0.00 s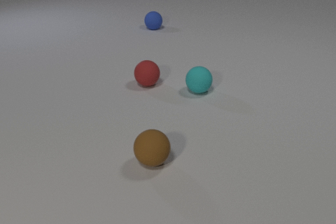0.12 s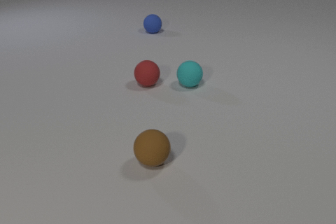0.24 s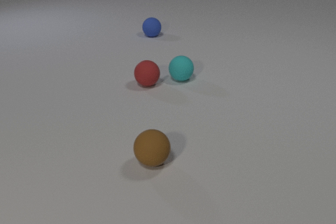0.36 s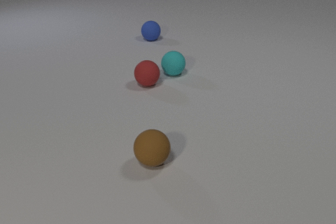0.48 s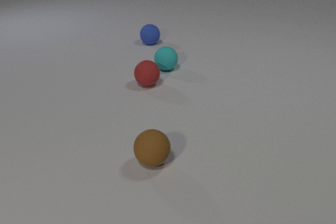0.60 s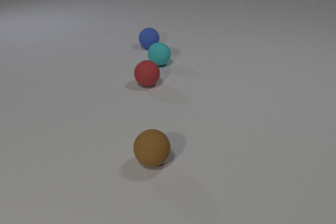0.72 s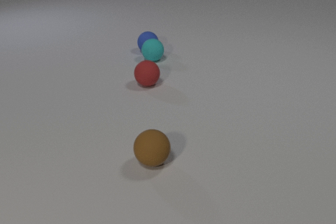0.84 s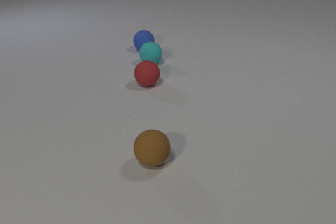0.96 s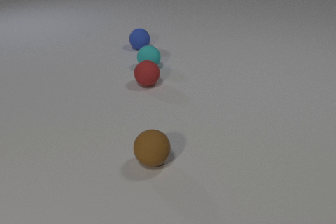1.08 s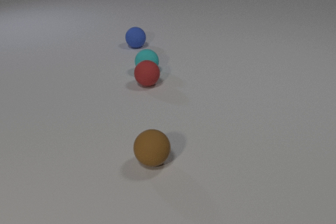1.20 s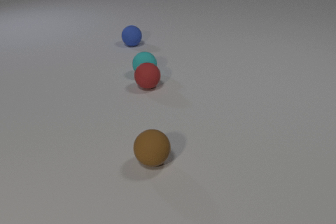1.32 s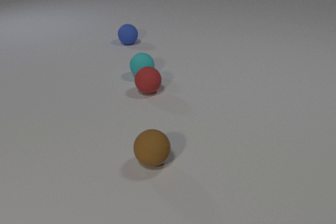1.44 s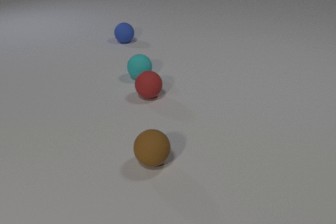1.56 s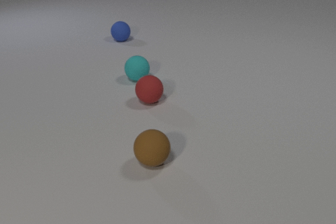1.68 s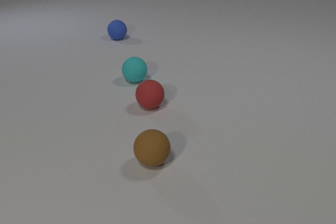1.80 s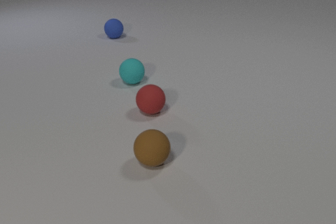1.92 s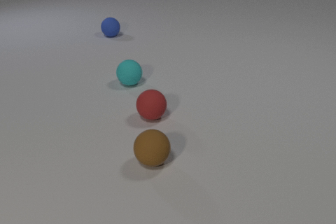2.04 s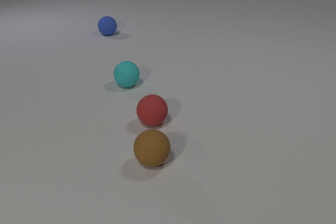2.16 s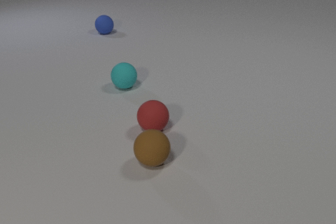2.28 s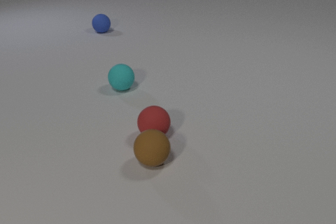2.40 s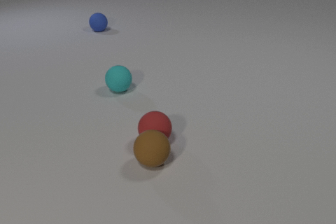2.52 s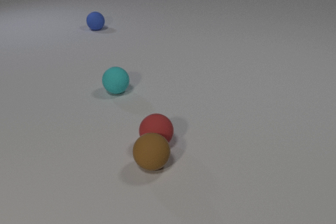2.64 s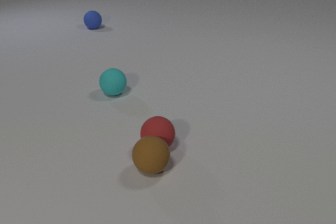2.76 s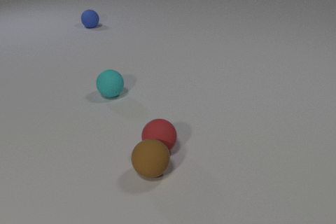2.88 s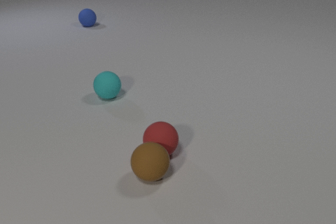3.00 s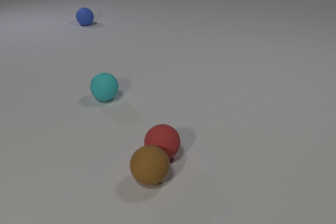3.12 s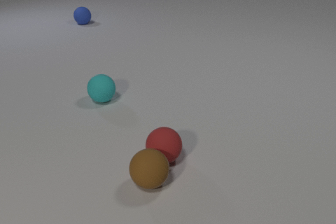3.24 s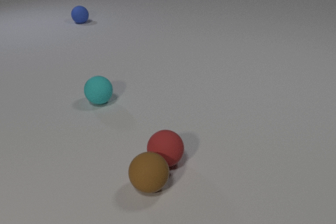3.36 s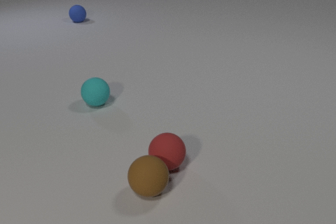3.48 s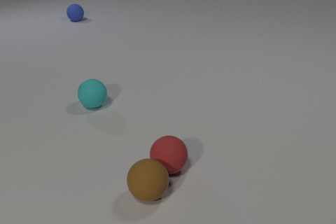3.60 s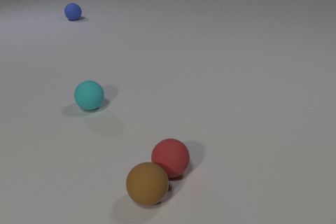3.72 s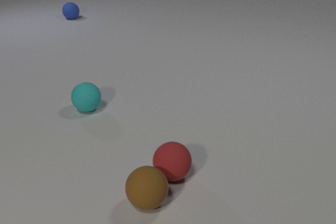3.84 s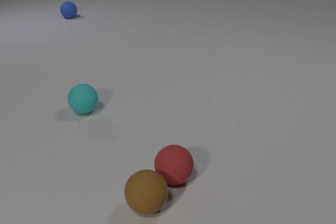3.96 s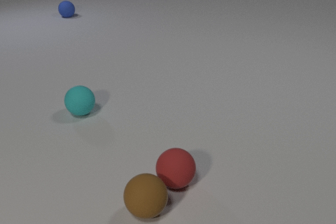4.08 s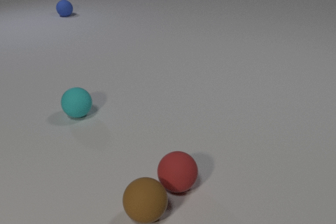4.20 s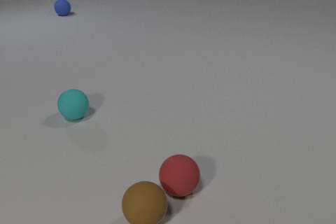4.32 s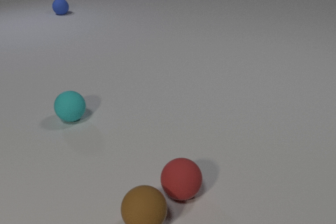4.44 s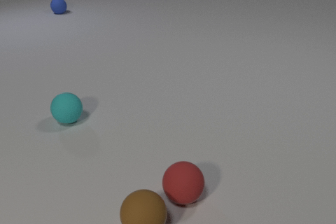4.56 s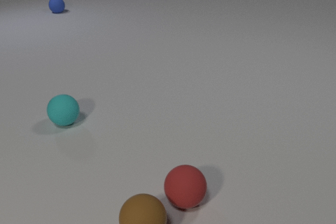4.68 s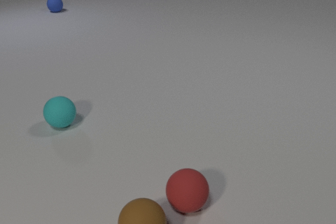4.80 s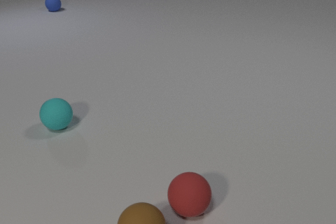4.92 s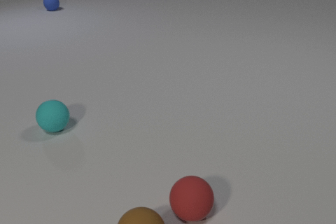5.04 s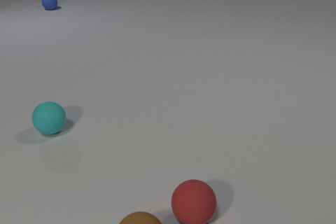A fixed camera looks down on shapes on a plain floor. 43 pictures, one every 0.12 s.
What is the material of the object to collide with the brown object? rubber.
How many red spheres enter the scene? 0.
Are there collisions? yes.
0.00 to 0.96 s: The blue rubber sphere rolls toward the camera. The cyan rubber sphere rolls away from the camera and to the left. The blue rubber sphere and the cyan rubber sphere collide.
0.96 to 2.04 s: The blue rubber sphere rolls away from the camera and to the left. The cyan rubber sphere rolls toward the camera and to the left. The red rubber sphere rolls toward the camera. The cyan rubber sphere and the red rubber sphere collide.
2.04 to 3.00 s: The blue rubber sphere rolls away from the camera and to the left. The cyan rubber sphere rolls toward the camera and to the left. The red rubber sphere rolls toward the camera. The brown rubber sphere rolls toward the camera. The red rubber sphere and the brown rubber sphere collide.
3.00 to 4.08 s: The blue rubber sphere rolls away from the camera and to the left. The cyan rubber sphere rolls toward the camera and to the left. The red rubber sphere rolls toward the camera. The brown rubber sphere rolls toward the camera.
4.08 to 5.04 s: The blue rubber sphere rolls away from the camera and to the left. The cyan rubber sphere rolls to the left and toward the camera. The red rubber sphere rolls toward the camera. The brown rubber sphere rolls toward the camera.
